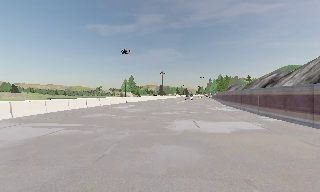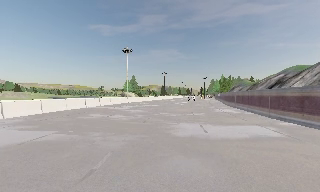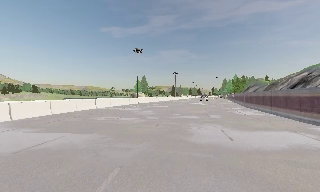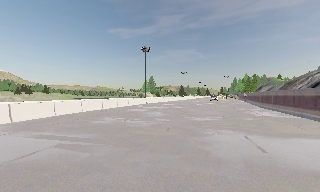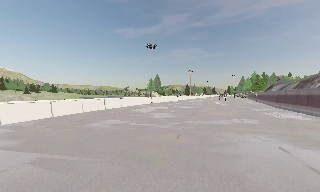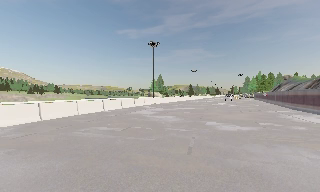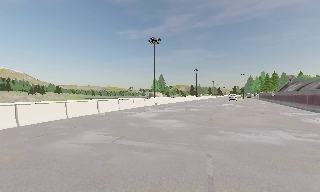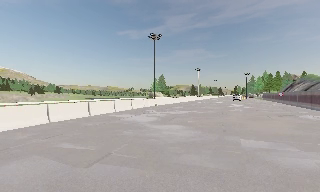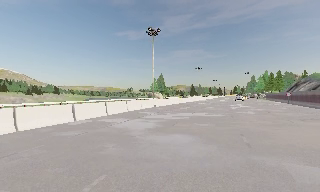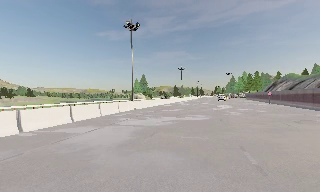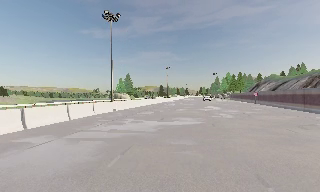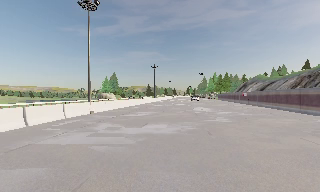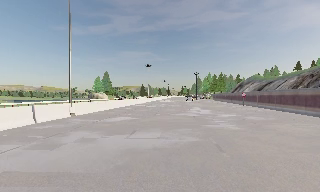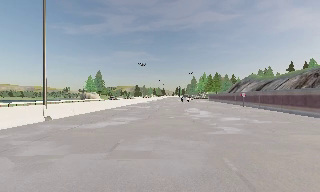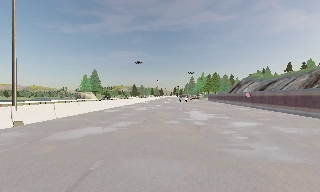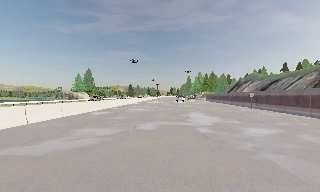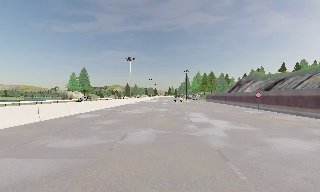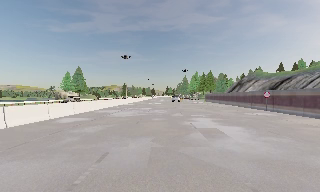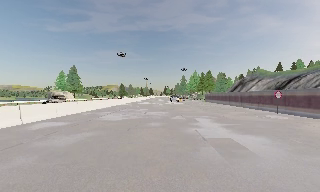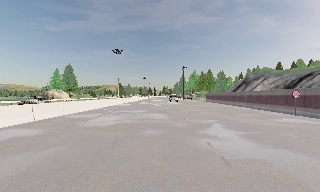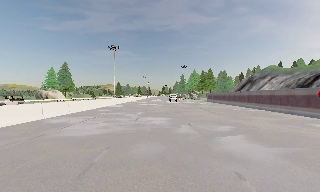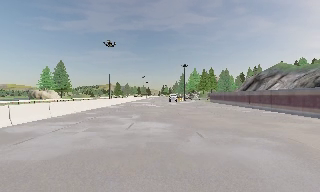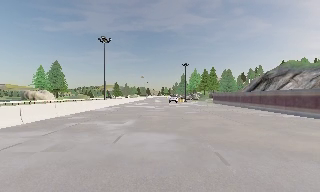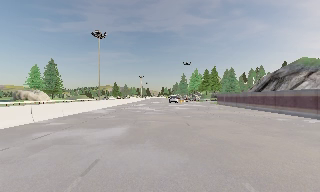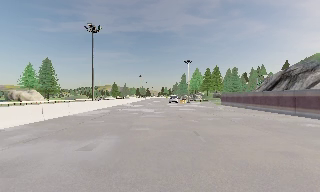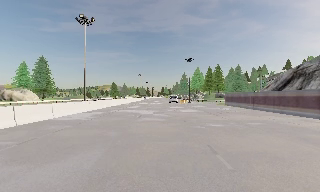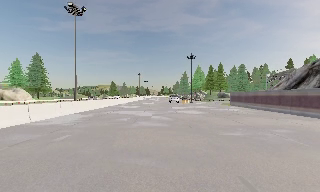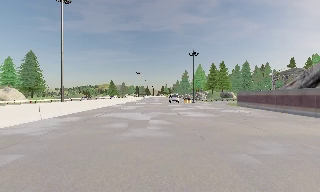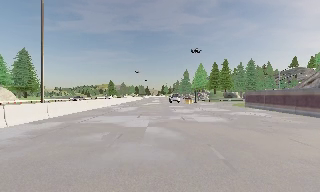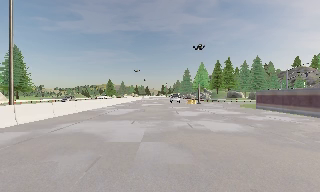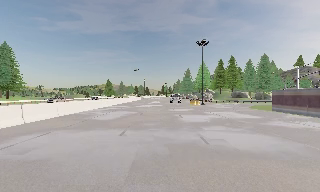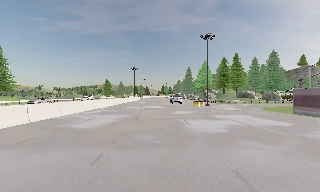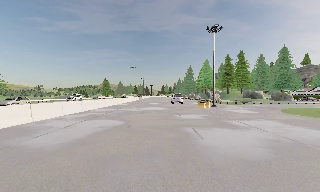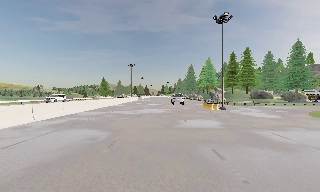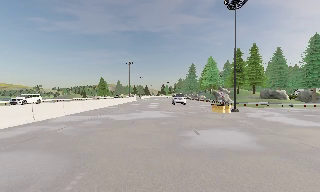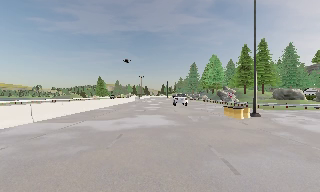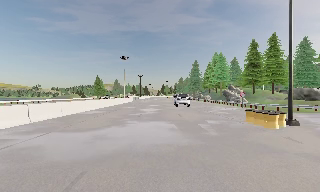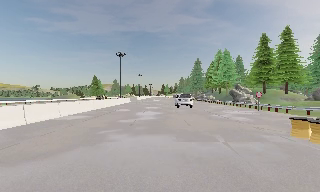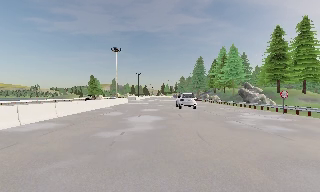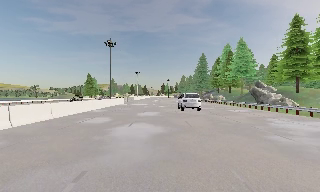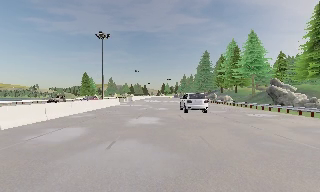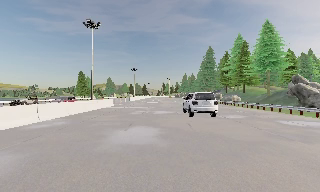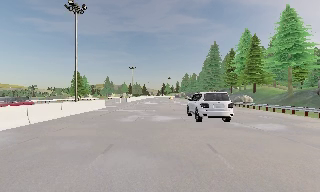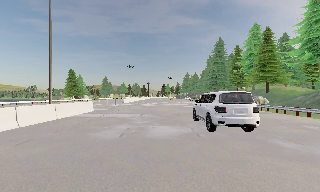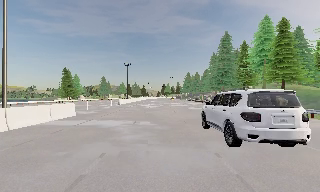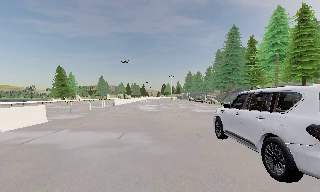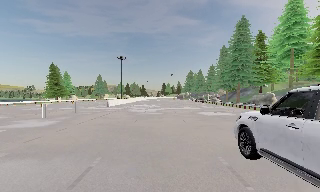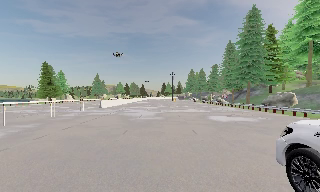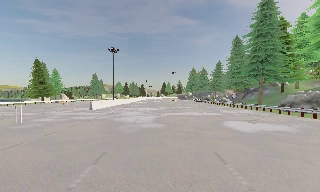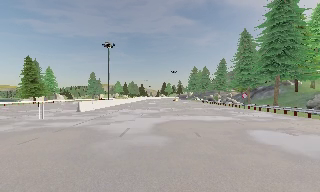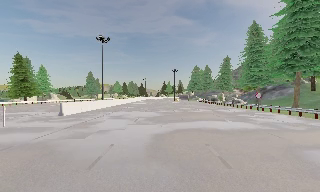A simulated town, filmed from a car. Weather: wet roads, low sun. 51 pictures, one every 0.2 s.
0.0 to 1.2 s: The scene slides to the right, as the camera pans about 10 degrees to its left. It travels forward, about 8 m, so what stands in front looms larger. It gains speed.
1.2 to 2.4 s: The camera swings to its right by about 20 degrees, and the scene slides to the left. It travels forward, about 13 m, so what stands in front looms larger.
2.4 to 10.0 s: The camera travels forward, about 115 m, so what stands in front looms larger. It gains speed.
The film runs forward here.
